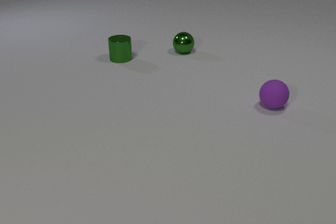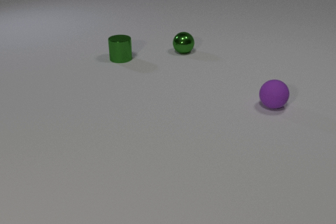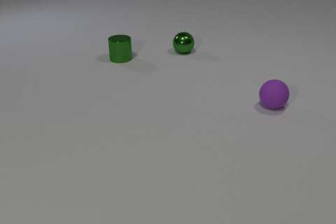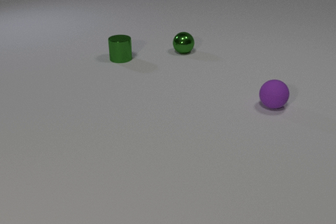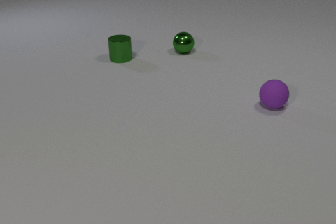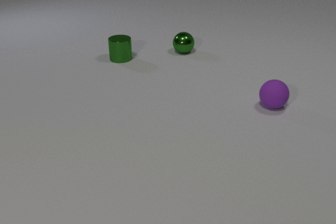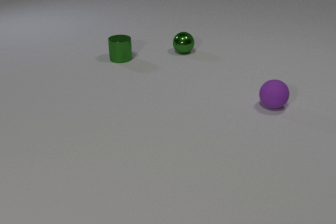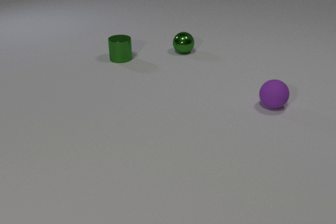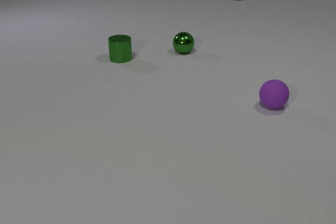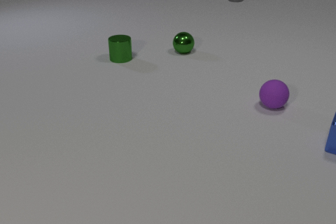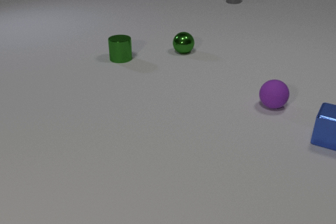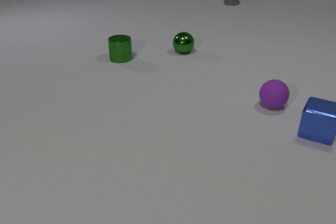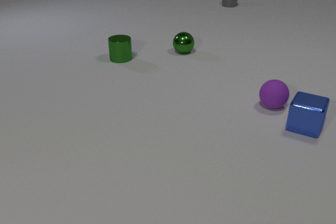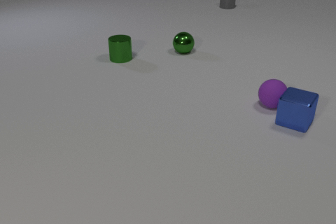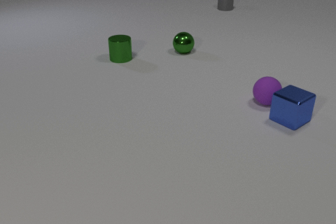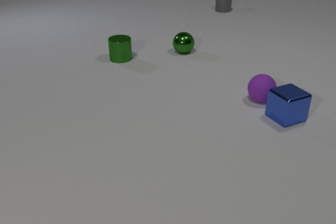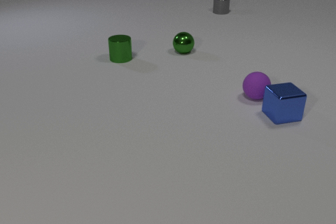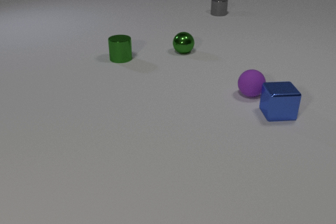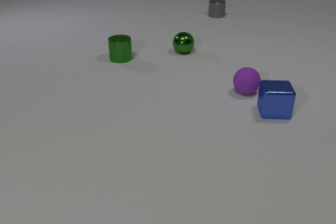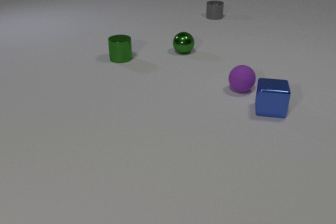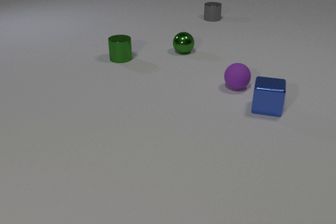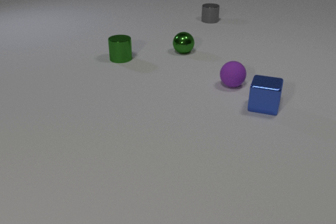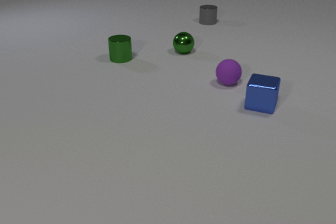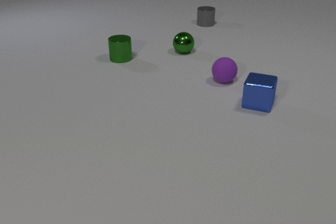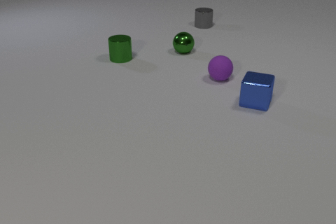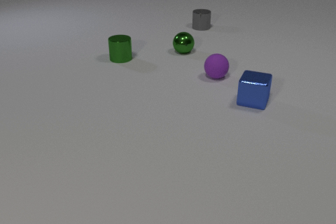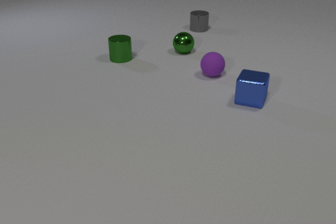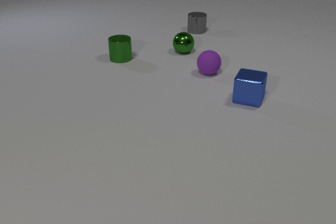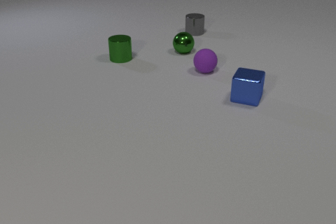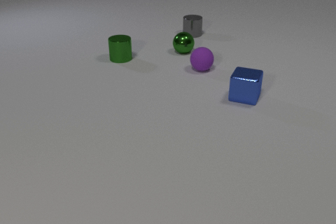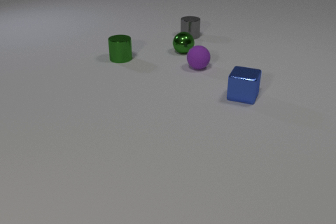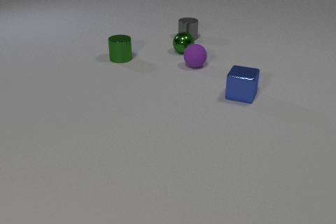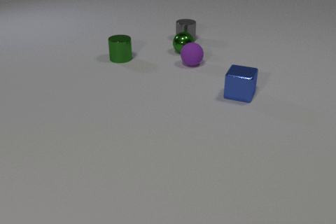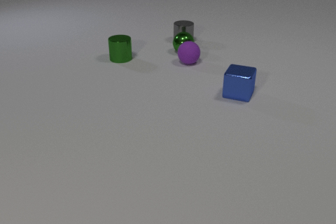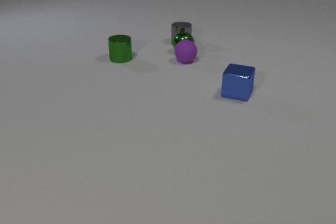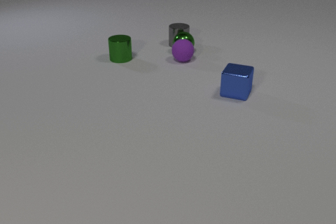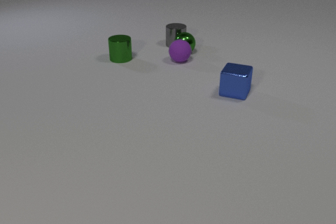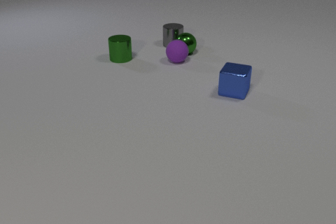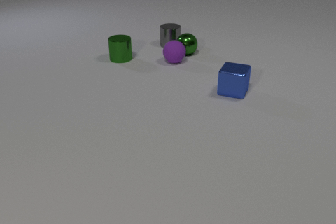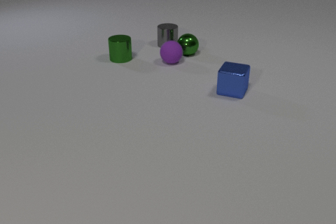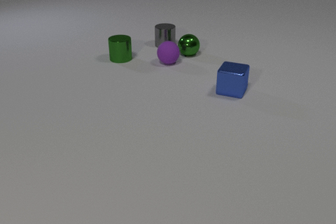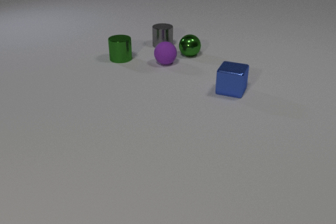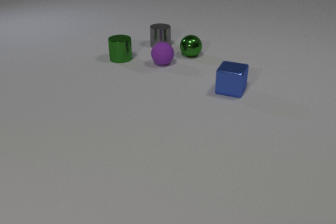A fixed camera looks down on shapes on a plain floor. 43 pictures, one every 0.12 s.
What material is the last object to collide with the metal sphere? metal.
Are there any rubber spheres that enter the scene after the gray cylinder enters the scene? no.
How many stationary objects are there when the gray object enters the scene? 3.
0.00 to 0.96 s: The gray metal cylinder comes in at the top edge, slides toward the camera.
0.96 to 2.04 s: The blue metal cube comes in at the right edge, slides to the left and away from the camera, spins clockwise seen from above by about 60 degrees, its near face sliding to the left. The purple rubber sphere rolls to the left and away from the camera. The gray metal cylinder slides toward the camera. The blue metal cube and the purple rubber sphere collide.
2.04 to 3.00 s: The blue metal cube slides to the left and away from the camera, spins so that its near face slides to the left, clockwise seen from above. The purple rubber sphere rolls away from the camera and to the left. The gray metal cylinder slides toward the camera.
3.00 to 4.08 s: The blue metal cube slides to the left and away from the camera. The purple rubber sphere rolls away from the camera and to the left. The gray metal cylinder slides toward the camera and to the left.
4.08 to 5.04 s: The blue metal cube slides to the left and away from the camera. The purple rubber sphere rolls to the left. The green metal sphere rolls toward the camera and to the right. The gray metal cylinder slides to the left. The purple rubber sphere and the green metal sphere collide. The green metal sphere and the gray metal cylinder collide.
